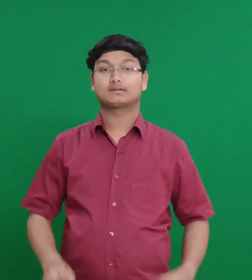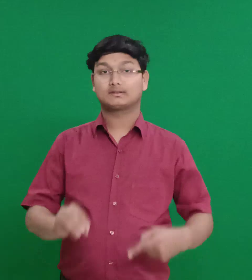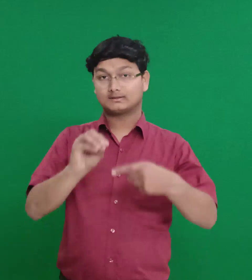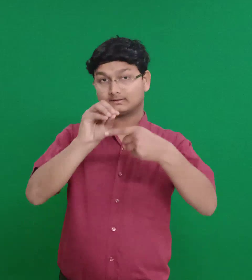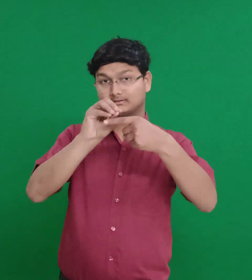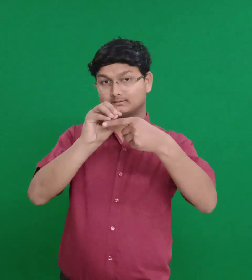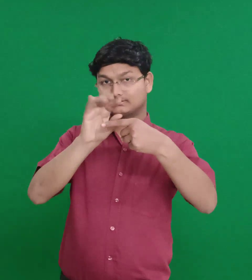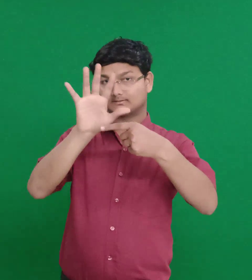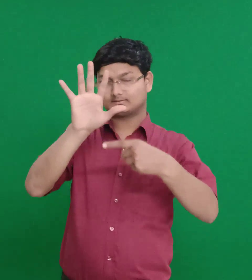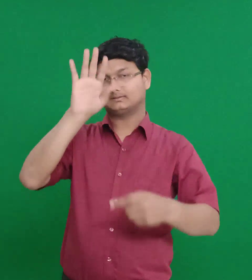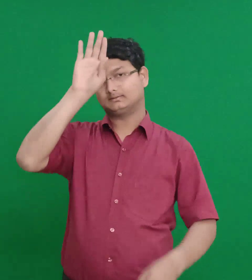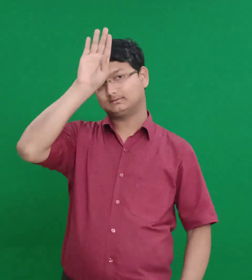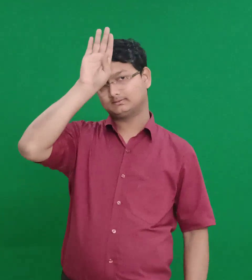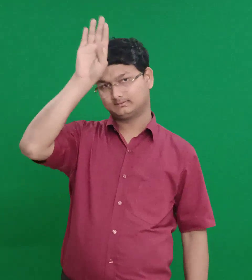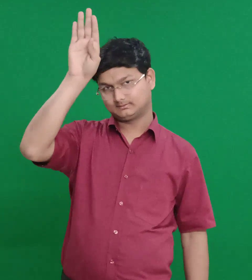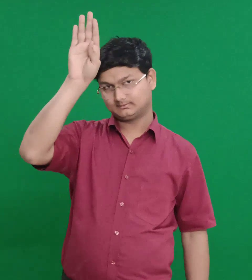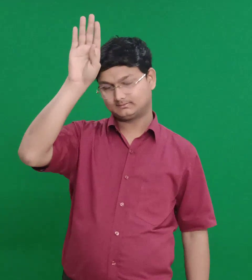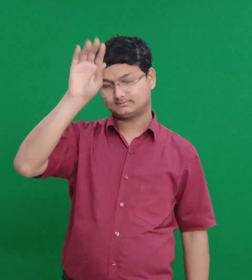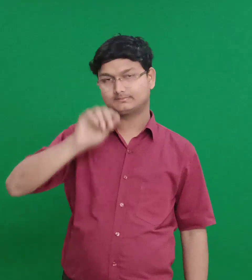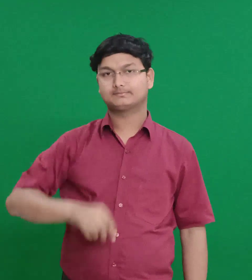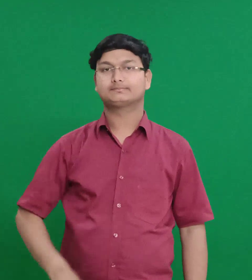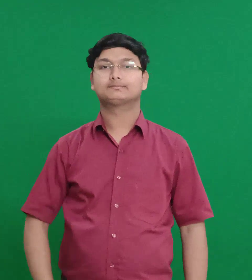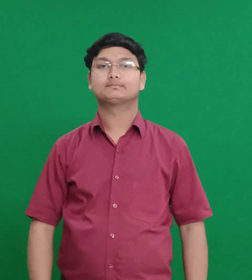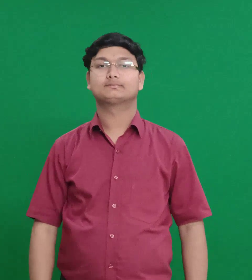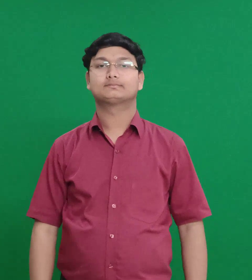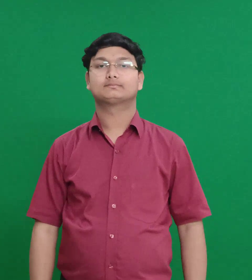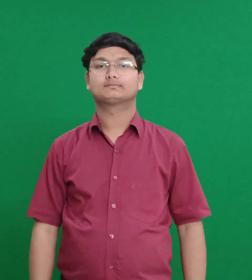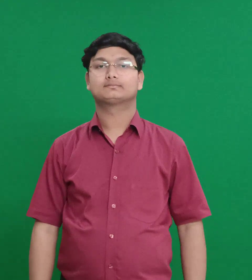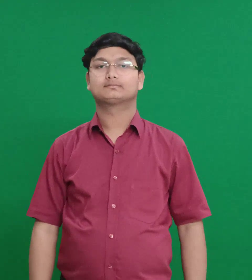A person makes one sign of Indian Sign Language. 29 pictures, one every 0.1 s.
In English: talmai
